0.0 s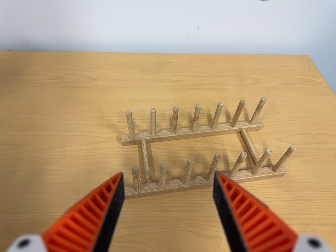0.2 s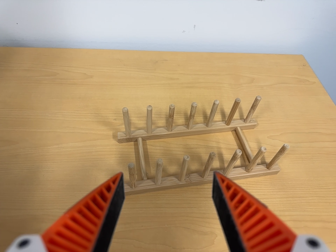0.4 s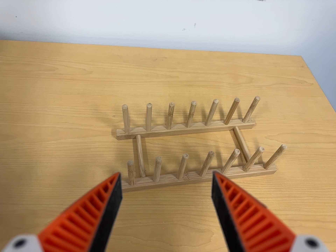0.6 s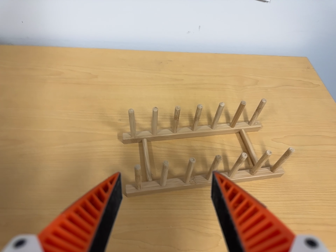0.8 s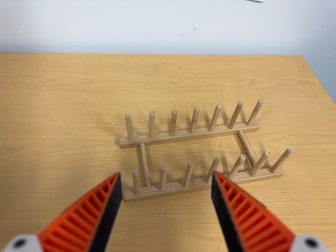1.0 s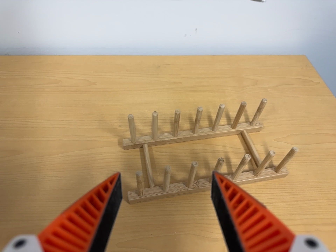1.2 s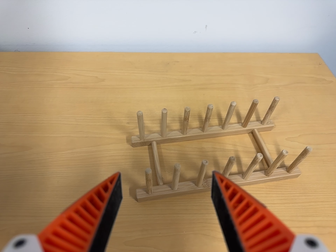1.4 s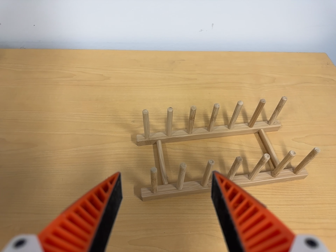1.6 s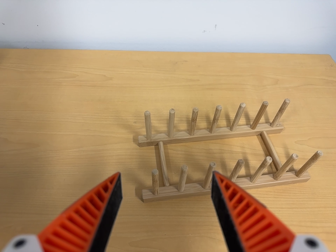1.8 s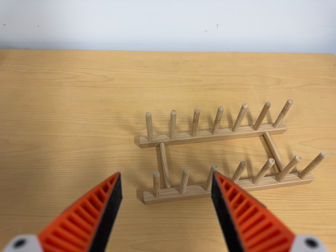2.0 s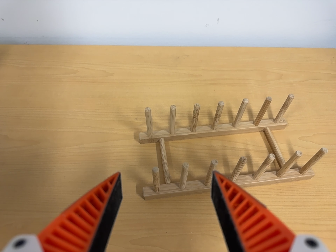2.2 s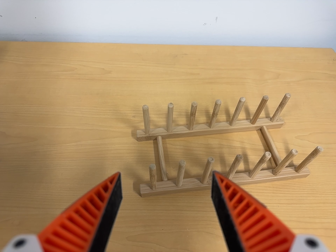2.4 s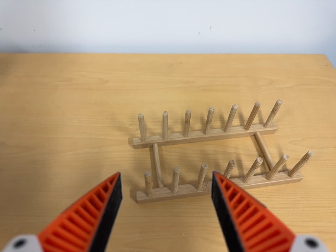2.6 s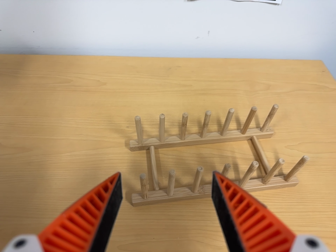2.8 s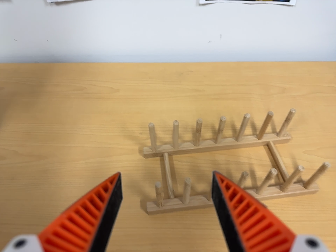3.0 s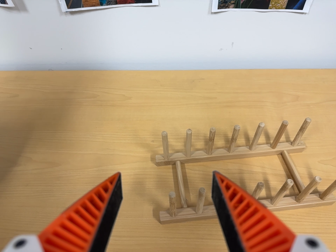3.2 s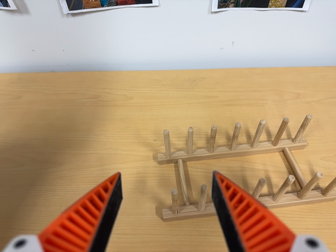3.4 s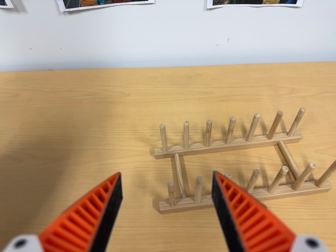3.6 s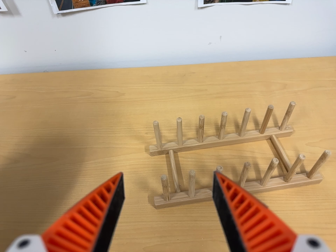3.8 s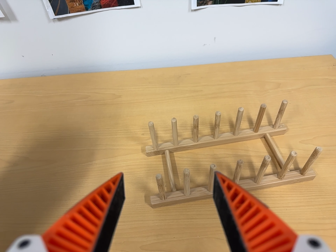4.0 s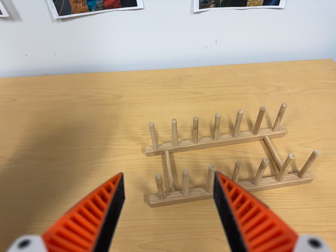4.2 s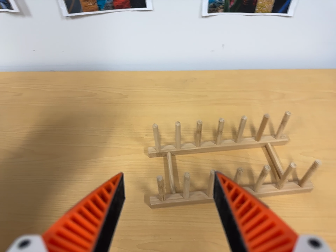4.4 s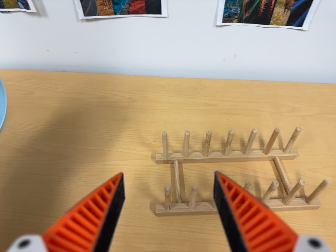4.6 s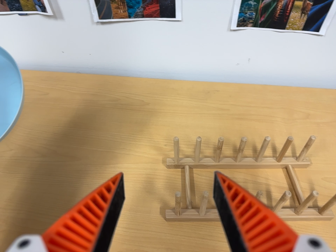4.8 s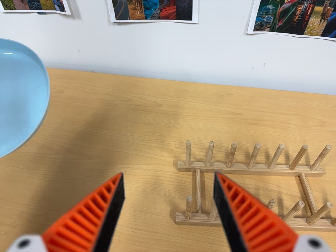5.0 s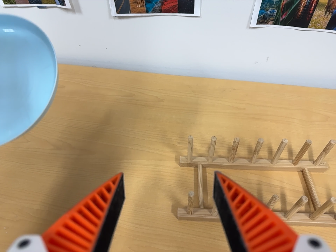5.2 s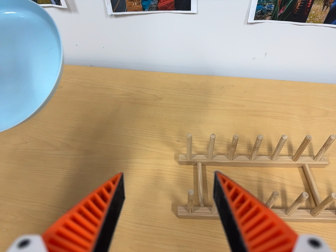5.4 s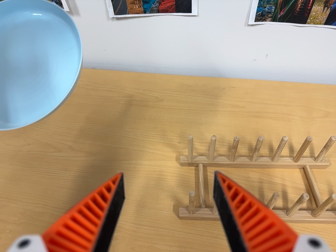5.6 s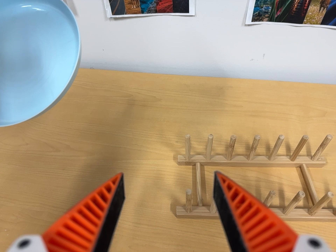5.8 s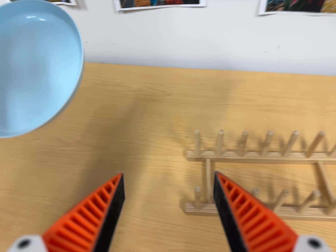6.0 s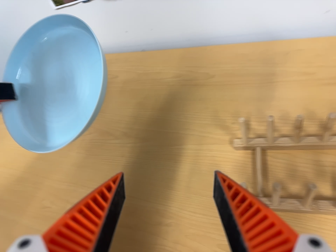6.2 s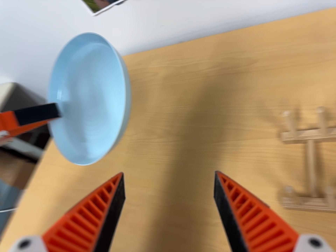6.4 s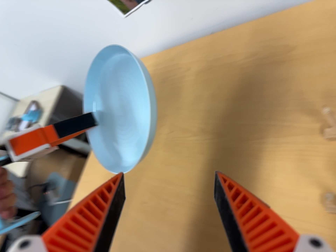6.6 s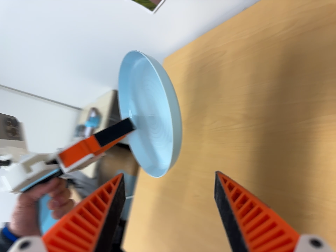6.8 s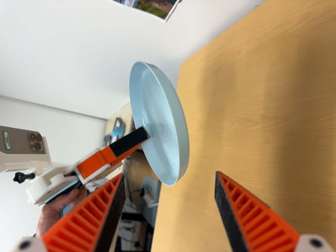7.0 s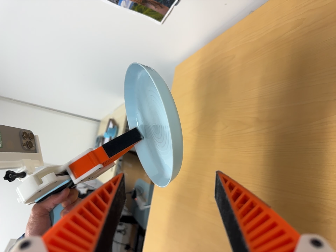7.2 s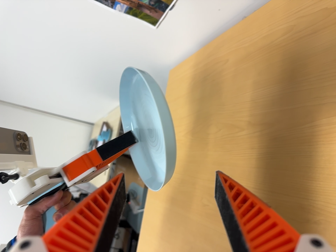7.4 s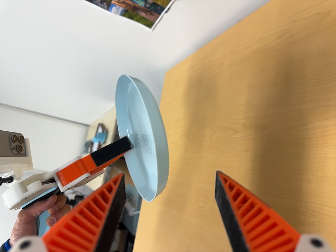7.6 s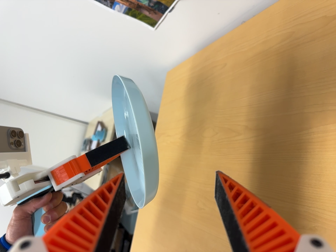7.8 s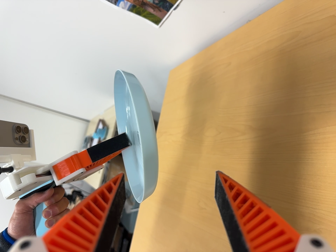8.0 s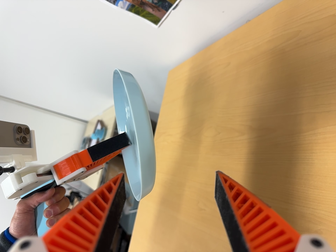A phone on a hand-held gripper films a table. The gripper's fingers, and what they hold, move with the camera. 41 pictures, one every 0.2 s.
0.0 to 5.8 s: The scene slides to the right, as the camera pans about 15 degrees to its left.
5.8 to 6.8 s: The camera swings to its left by about 55 degrees, and the scene slides to the right. It travels to its right and toward the top of its view, about 18 cm. Its aim tips toward the bottom of its view by about 15 degrees. It rolls about its line of sight by about 25 degrees, and the scene rotates counterclockwise.
6.8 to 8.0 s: The camera shifts only a little, or ends up much as it began.
The film runs forward here.
